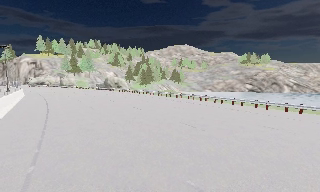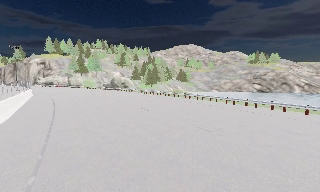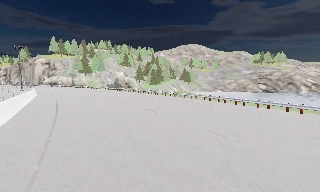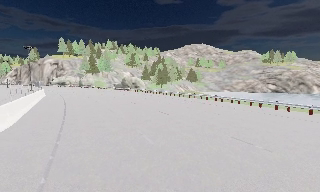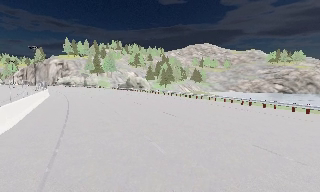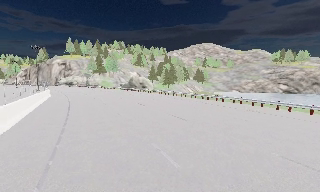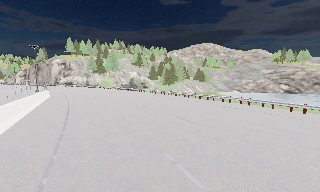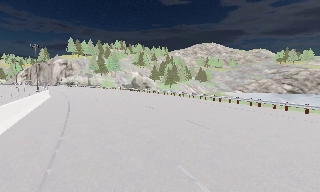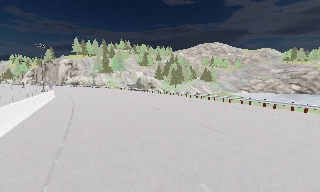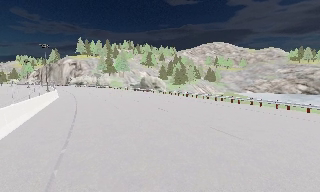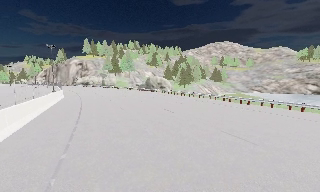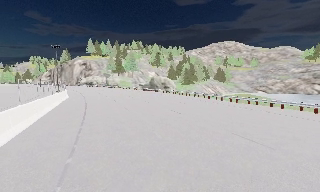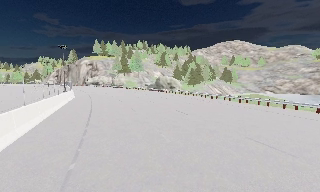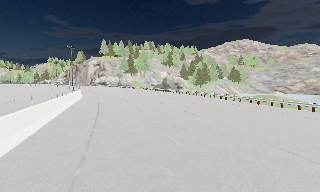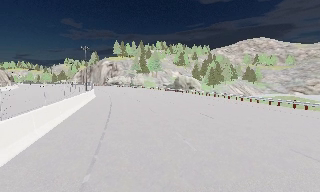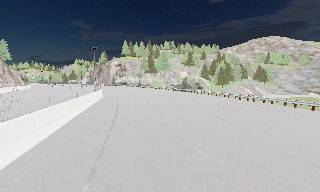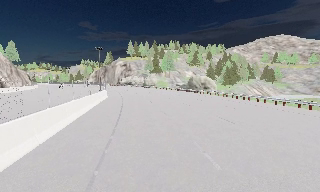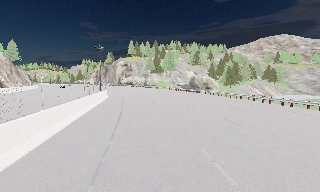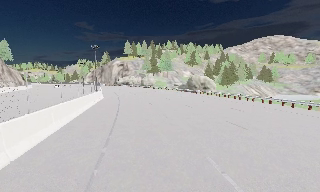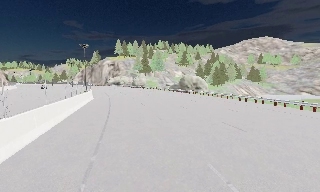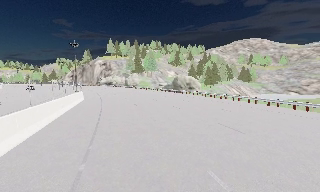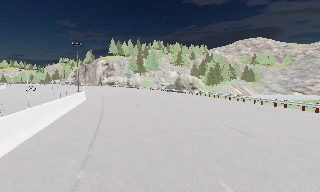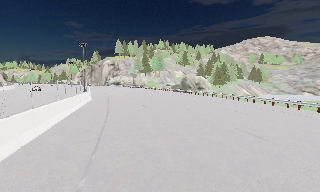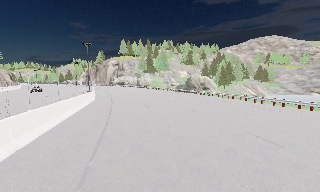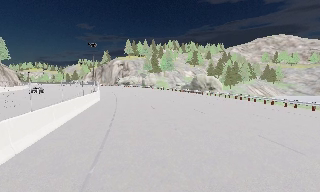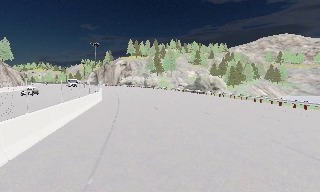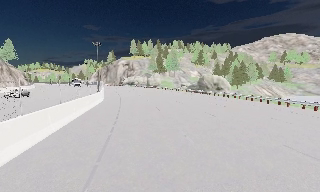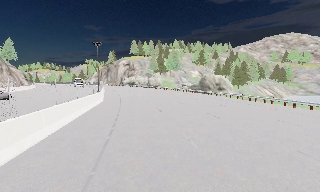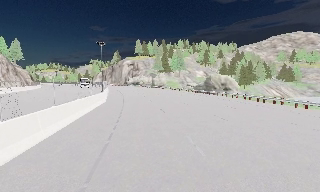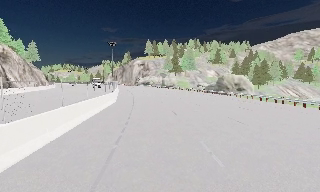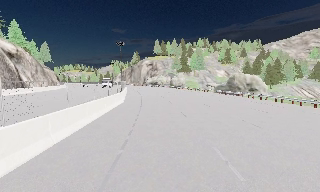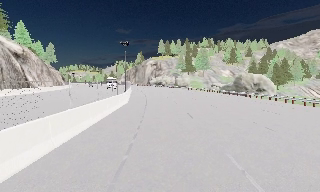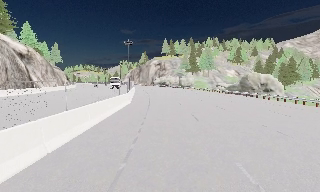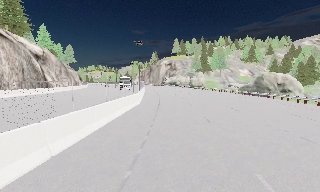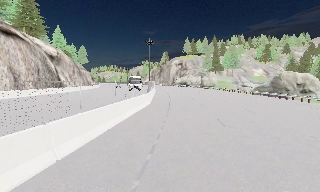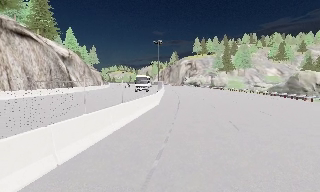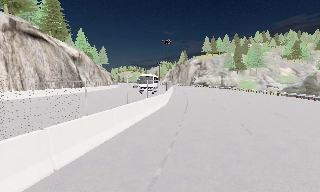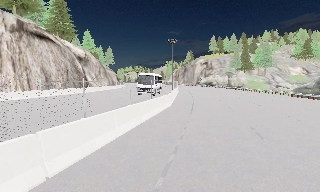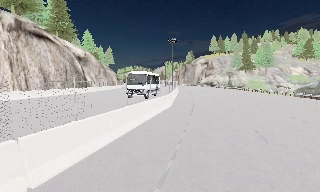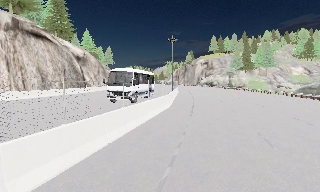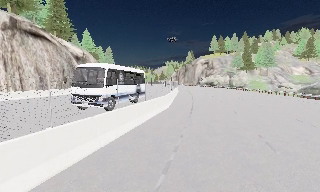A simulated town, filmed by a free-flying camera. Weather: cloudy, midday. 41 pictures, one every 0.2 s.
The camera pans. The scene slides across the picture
to the right.
The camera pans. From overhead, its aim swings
counterclockwise.
0.0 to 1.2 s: The camera travels forward and to its left, about 5 m, so what stands in front looms larger.
1.2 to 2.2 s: The camera travels forward and to its left, about 3.5 m, so what stands in front looms larger. It loses speed.
2.2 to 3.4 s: The scene slides to the right, as the camera pans about 15 degrees to its left. It travels forward, about 3 m, so what stands in front looms larger.
3.4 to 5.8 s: The camera travels forward, about 6 m, so what stands in front looms larger.
5.8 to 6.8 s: The camera pans to its left, which is counterclockwise from overhead, by about 15 degrees. It travels forward, about 2.5 m, so what stands in front looms larger.
6.8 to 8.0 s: The camera travels forward, about 2.5 m, so what stands in front looms larger.
The film runs forward here.
